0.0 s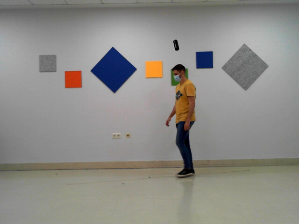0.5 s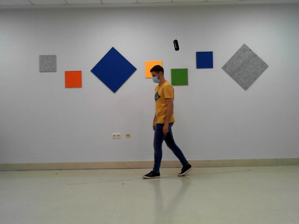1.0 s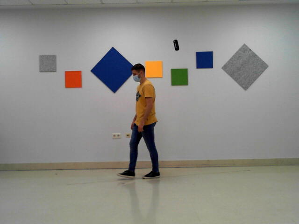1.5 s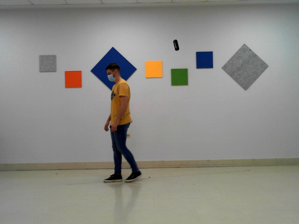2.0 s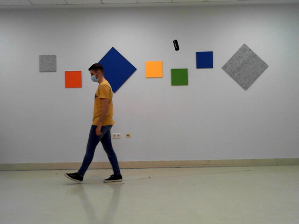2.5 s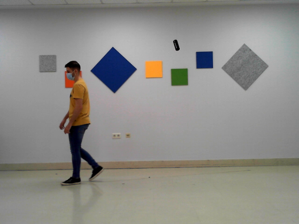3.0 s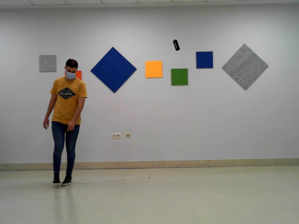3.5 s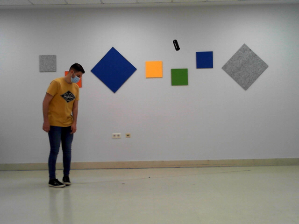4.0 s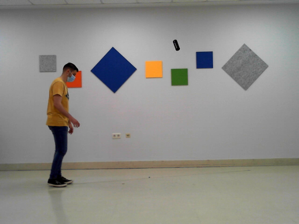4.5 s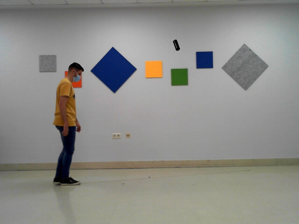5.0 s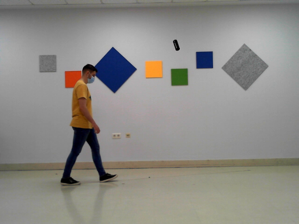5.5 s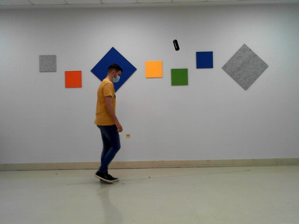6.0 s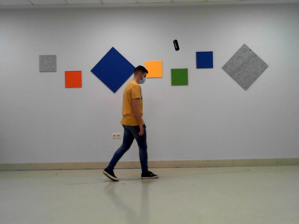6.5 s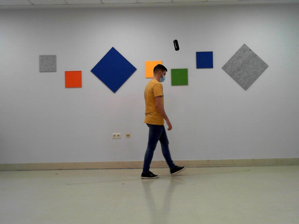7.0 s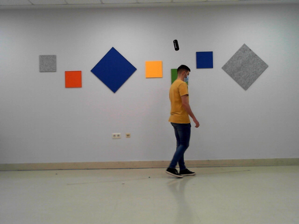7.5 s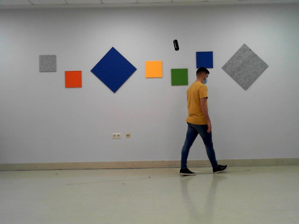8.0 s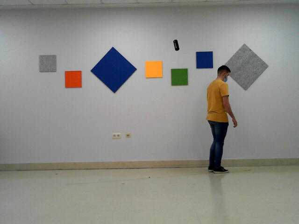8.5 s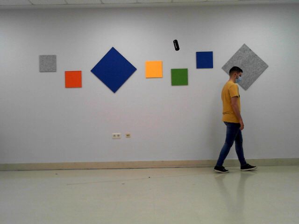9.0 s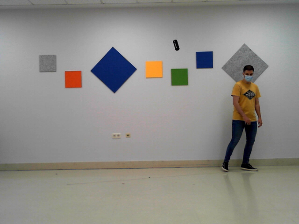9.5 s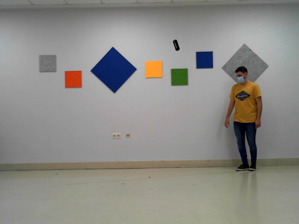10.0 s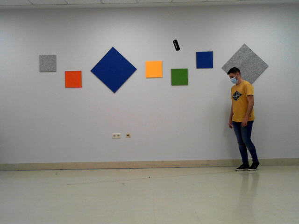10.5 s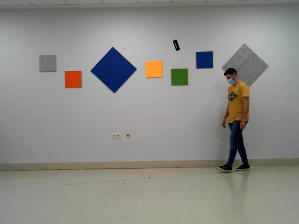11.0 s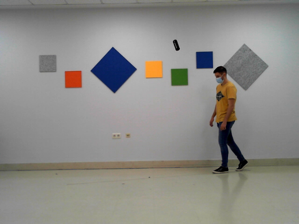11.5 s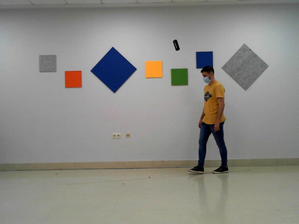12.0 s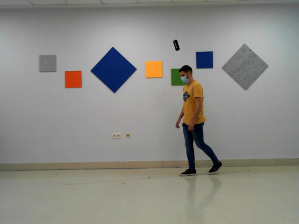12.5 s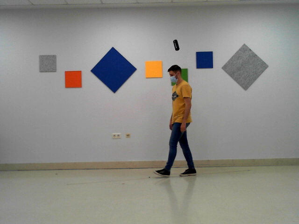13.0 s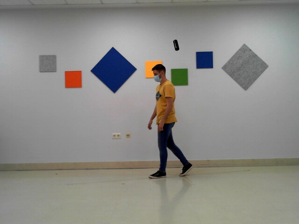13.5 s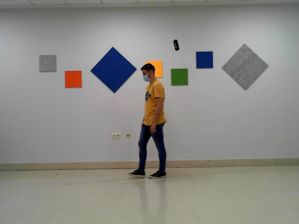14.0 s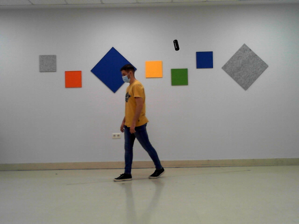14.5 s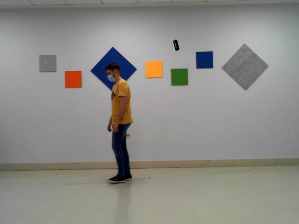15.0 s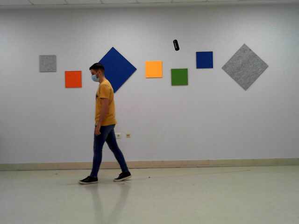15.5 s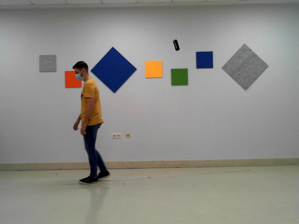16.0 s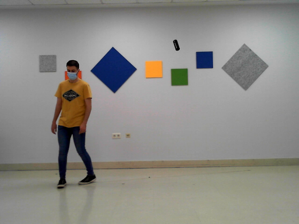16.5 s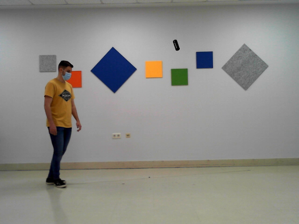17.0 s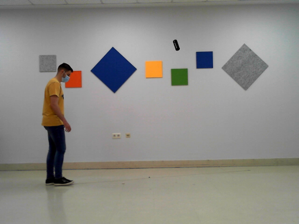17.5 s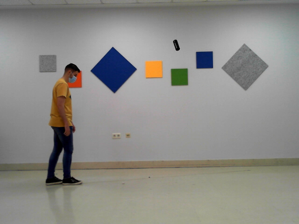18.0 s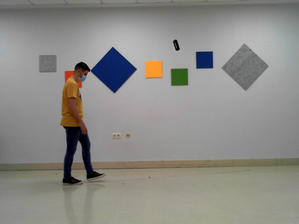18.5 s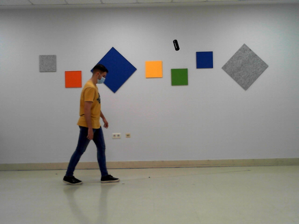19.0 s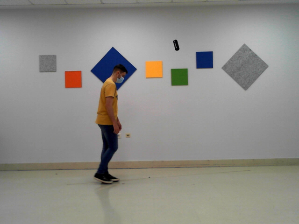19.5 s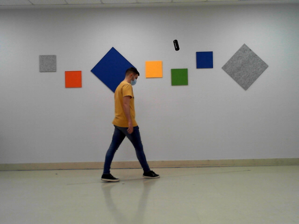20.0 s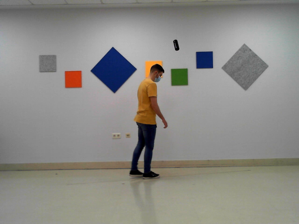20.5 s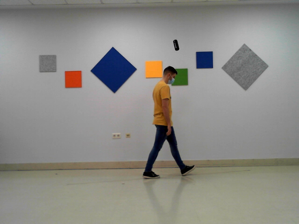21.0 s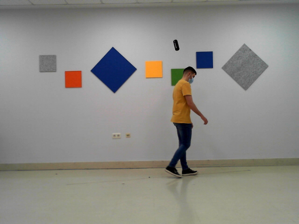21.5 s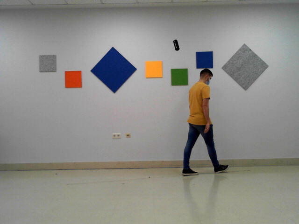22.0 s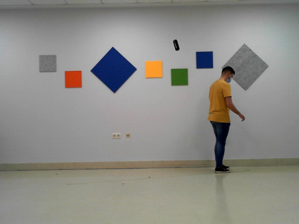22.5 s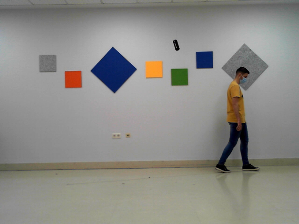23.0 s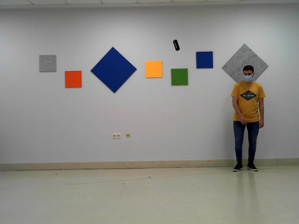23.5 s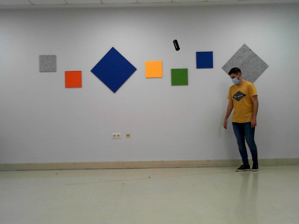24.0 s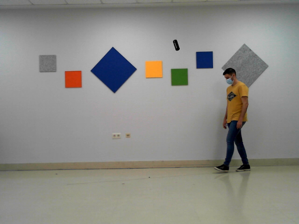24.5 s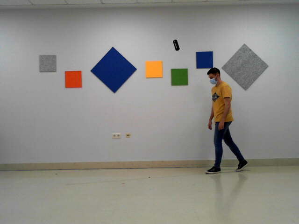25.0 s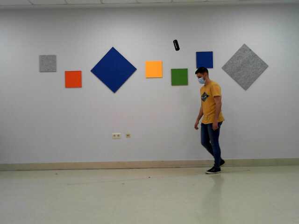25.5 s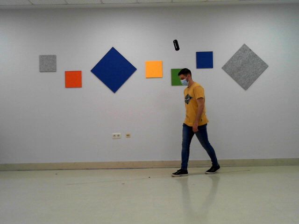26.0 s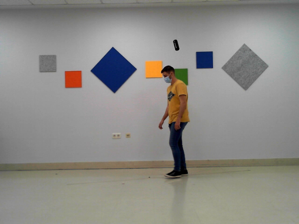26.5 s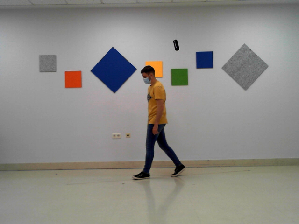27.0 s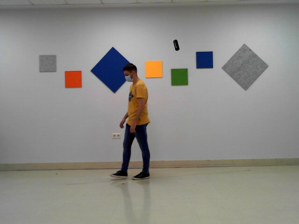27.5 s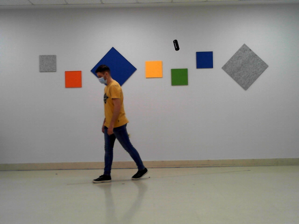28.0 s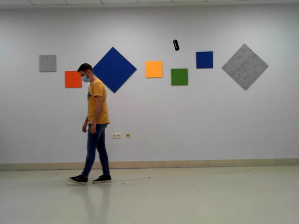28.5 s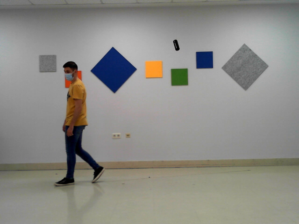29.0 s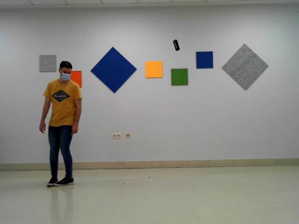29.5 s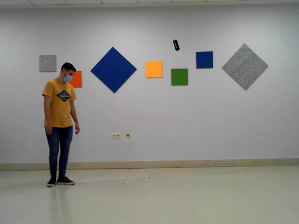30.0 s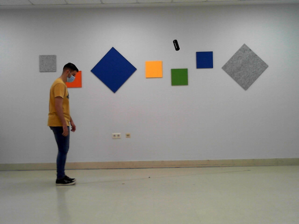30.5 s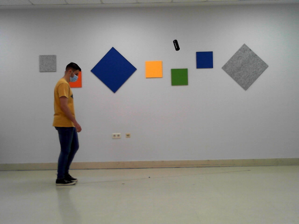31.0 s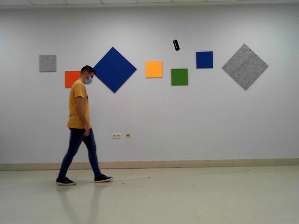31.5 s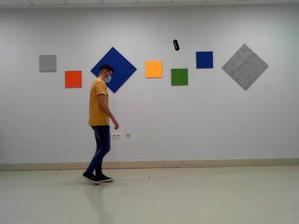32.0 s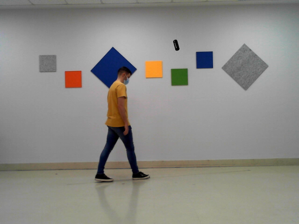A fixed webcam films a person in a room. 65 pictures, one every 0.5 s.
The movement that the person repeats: Walk along a line.
